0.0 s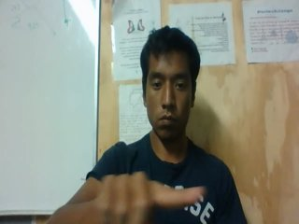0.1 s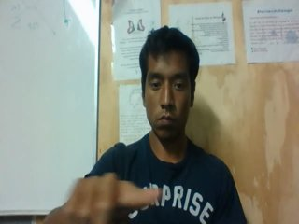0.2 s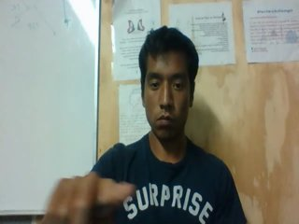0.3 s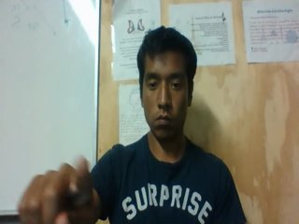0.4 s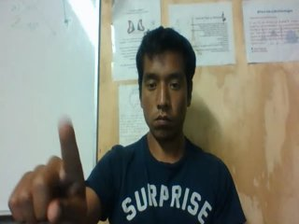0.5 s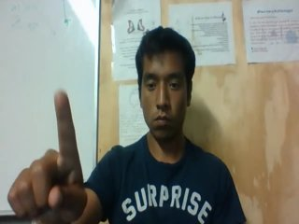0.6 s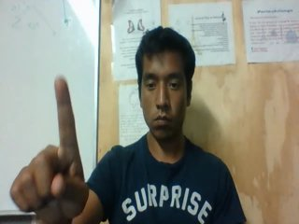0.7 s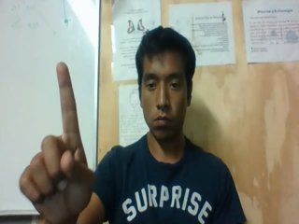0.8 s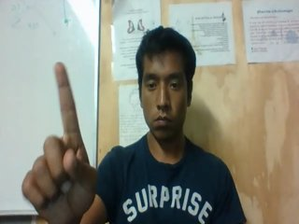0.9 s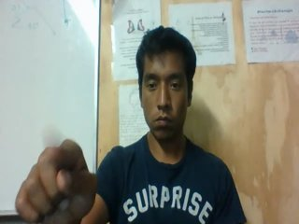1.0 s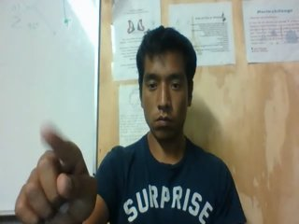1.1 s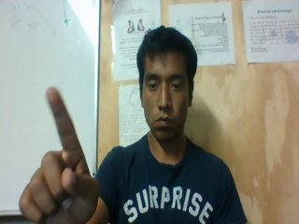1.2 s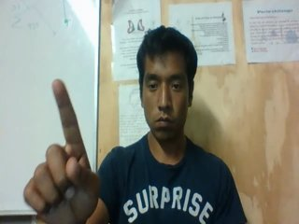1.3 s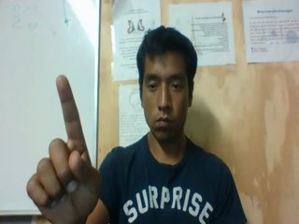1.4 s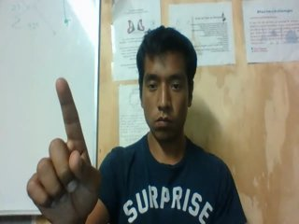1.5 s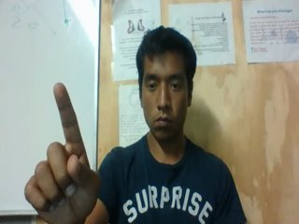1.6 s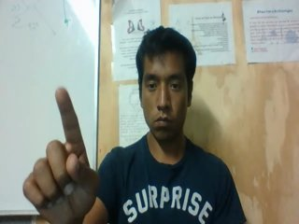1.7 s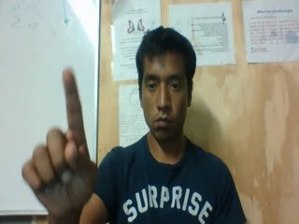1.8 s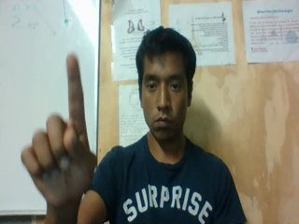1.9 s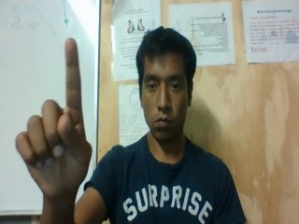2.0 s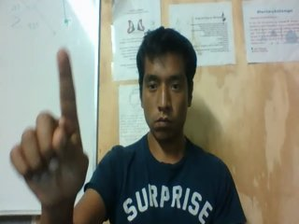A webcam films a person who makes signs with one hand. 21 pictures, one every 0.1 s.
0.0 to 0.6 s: Pointing with one finger.
0.7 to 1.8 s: Click with one finger.
